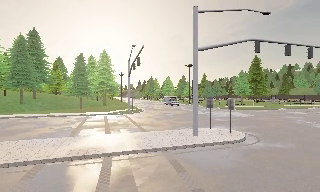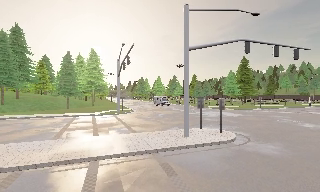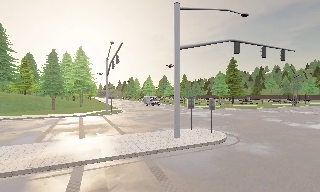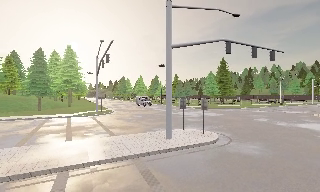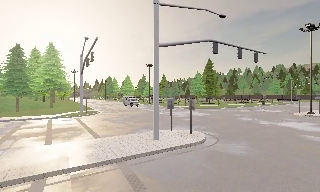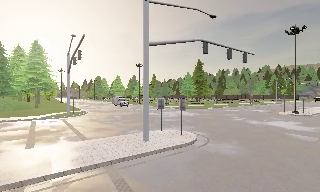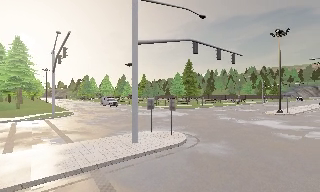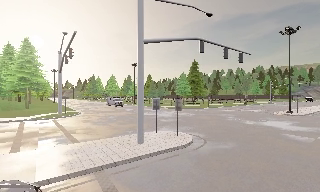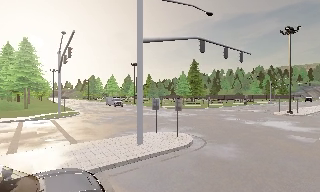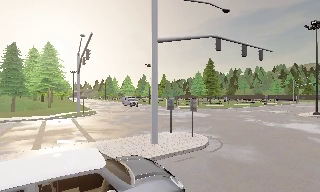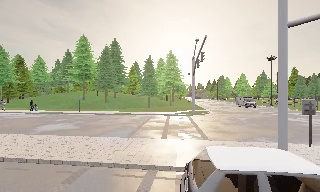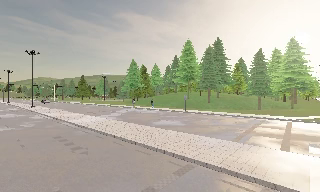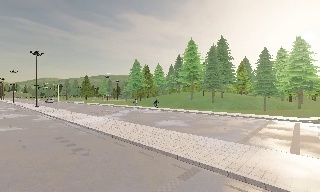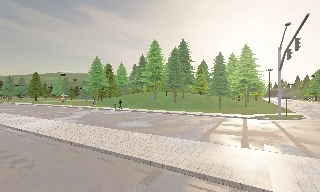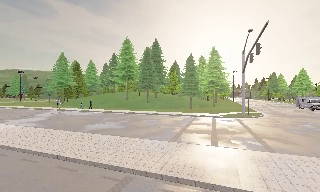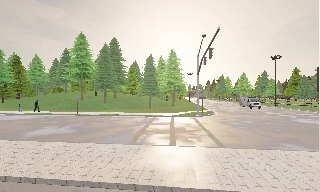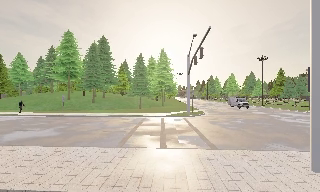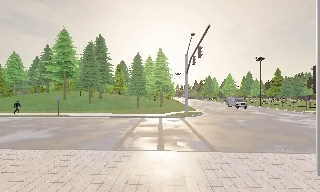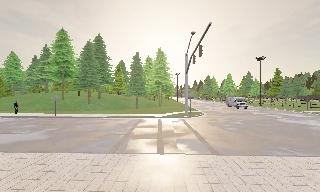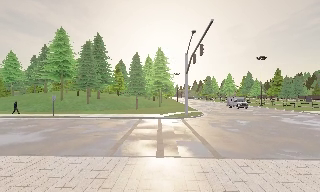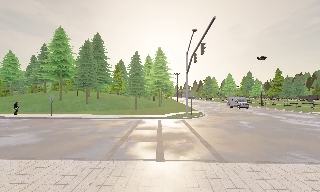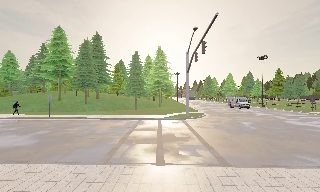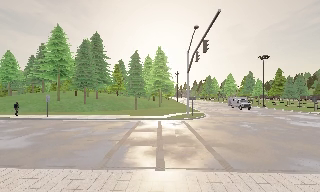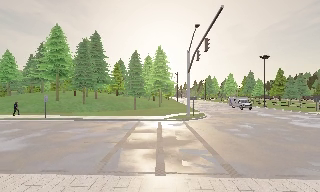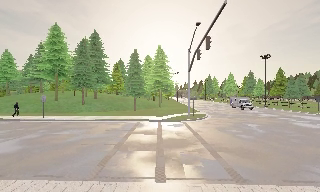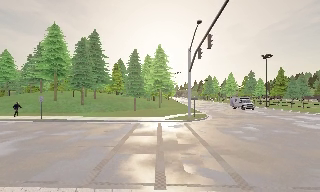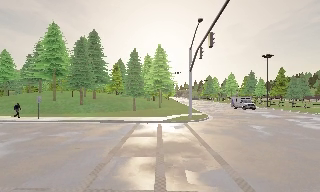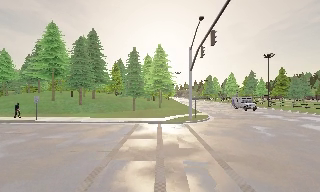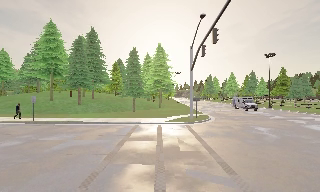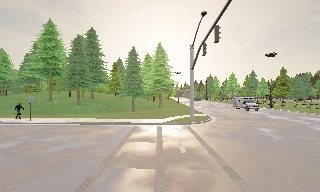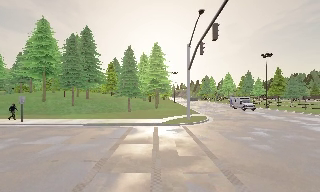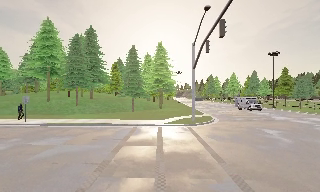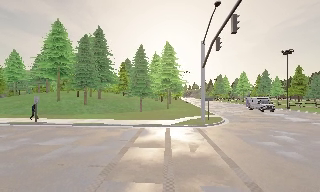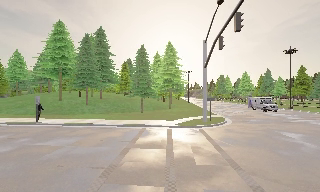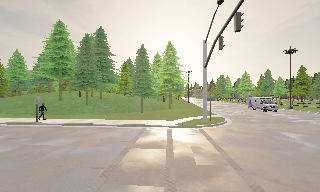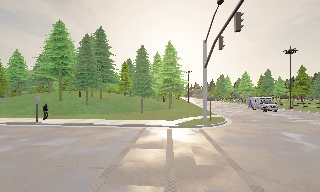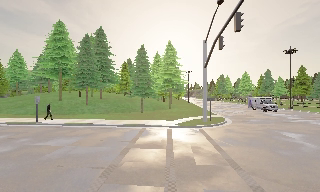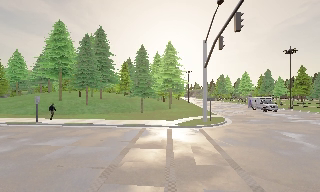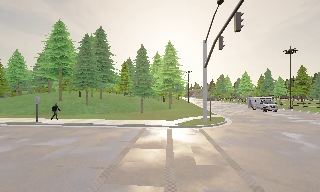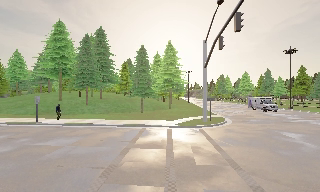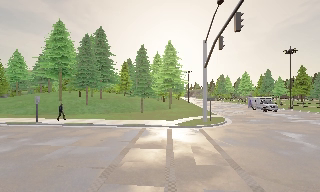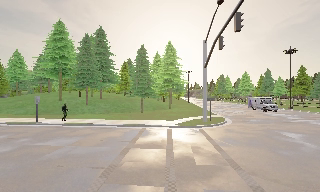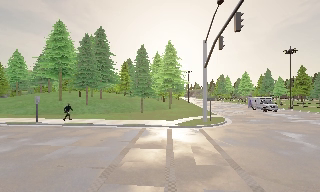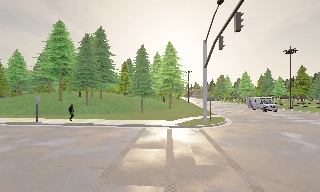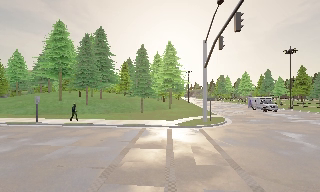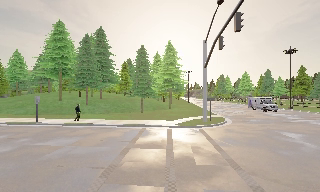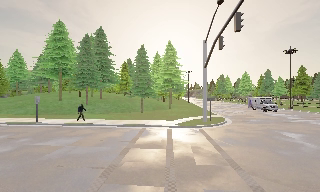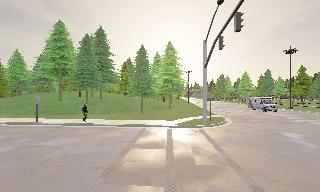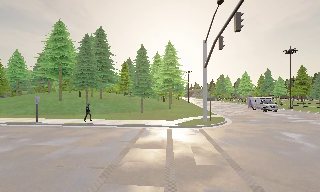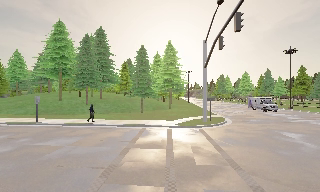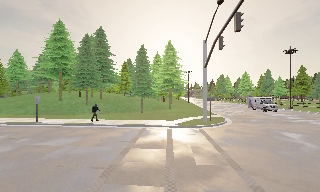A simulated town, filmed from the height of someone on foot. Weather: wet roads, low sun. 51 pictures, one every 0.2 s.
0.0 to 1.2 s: The camera swings to its right by about 20 degrees, and the scene slides to the left. It travels forward, about 1.5 m, so what stands in front looms larger.
1.2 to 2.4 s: The camera swings to its left by about 80 degrees, and the scene slides to the right. It travels forward, about 1 m.
2.4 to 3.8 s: The camera pans to its right, which is clockwise from overhead, by about 40 degrees. It travels forward, about 2.5 m.
3.8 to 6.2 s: The camera travels forward, about 4 m, so what stands in front looms larger.
6.2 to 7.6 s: The camera travels forward, about 0.5 m, so what stands in front looms larger. It loses speed.
7.6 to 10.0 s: The camera keeps its place and its aim.
The film runs forward here.
